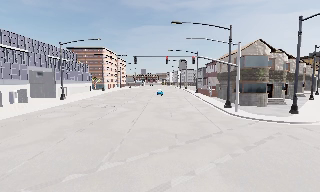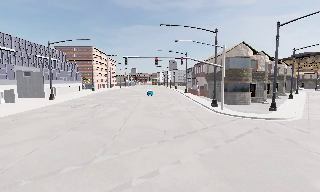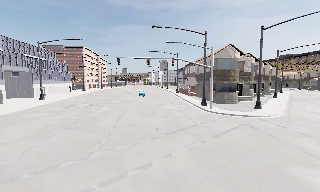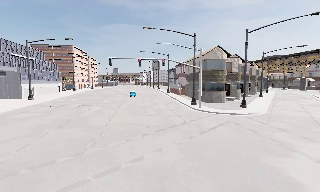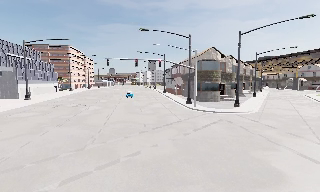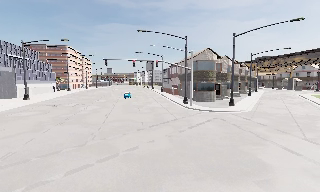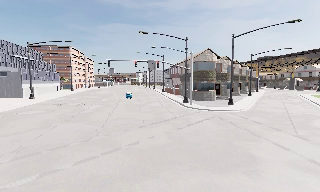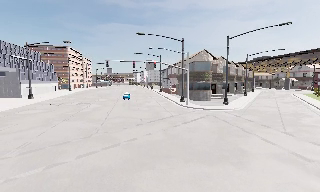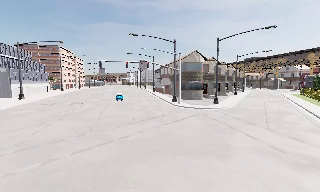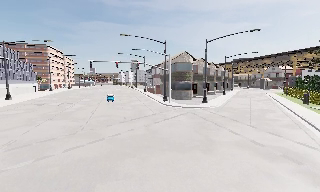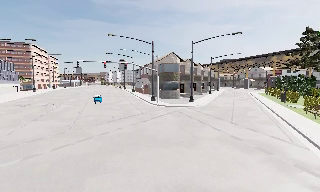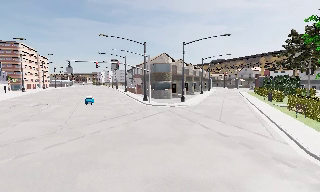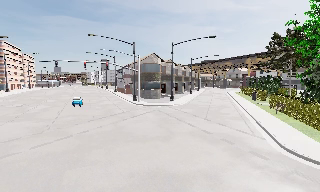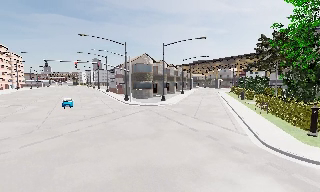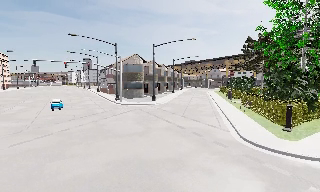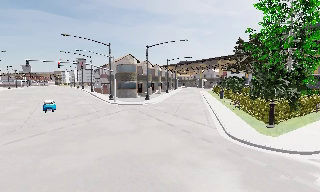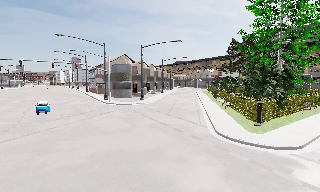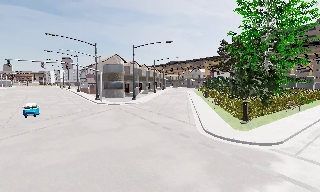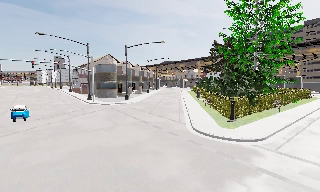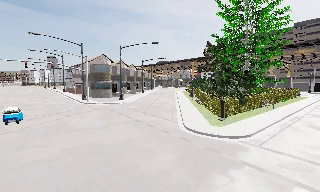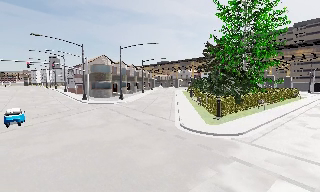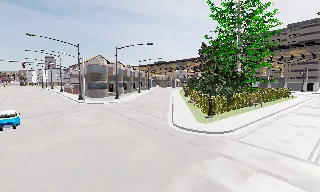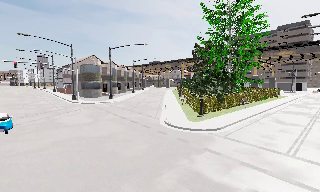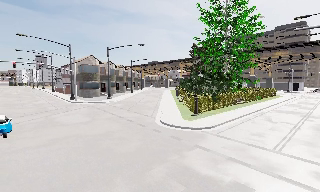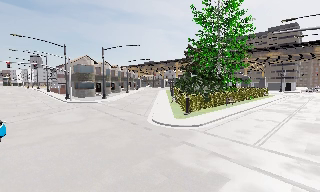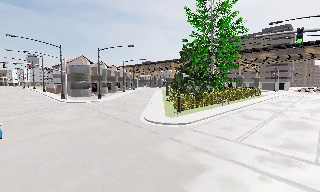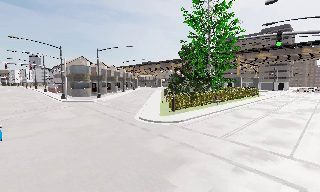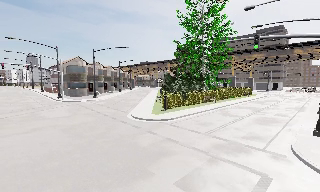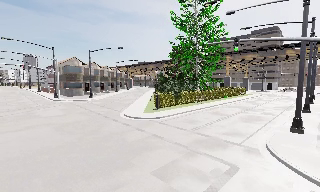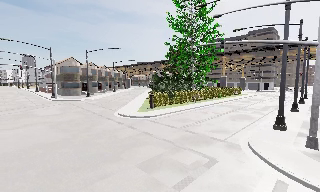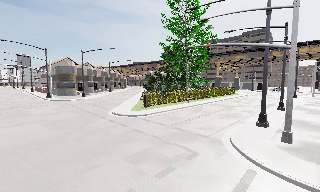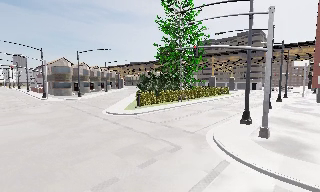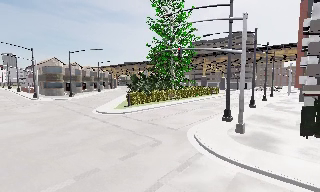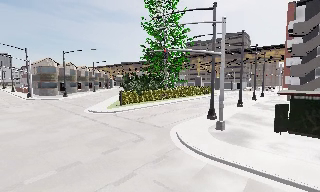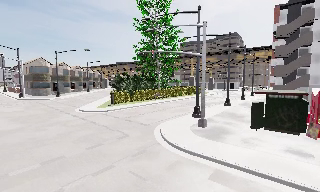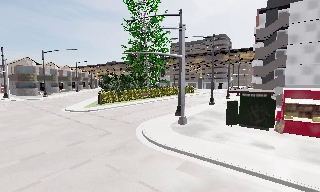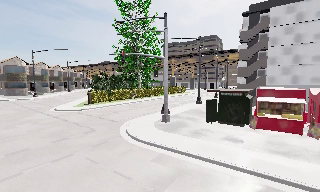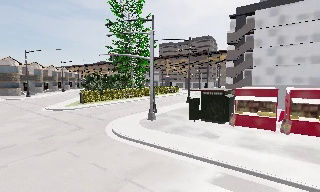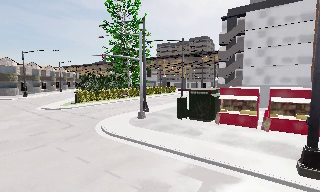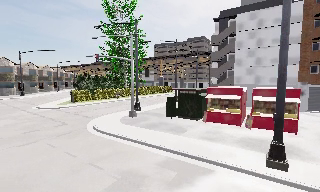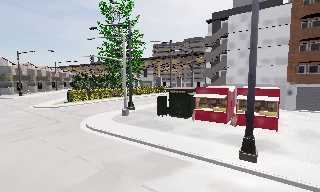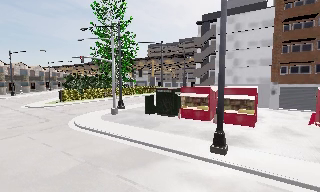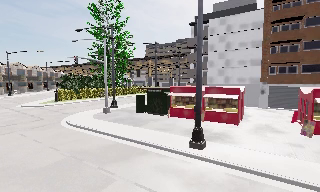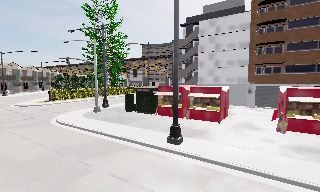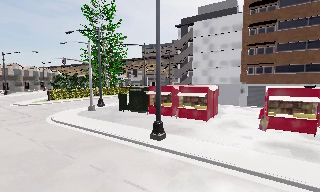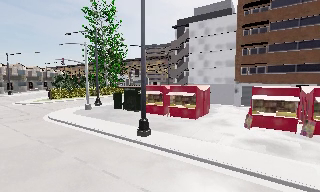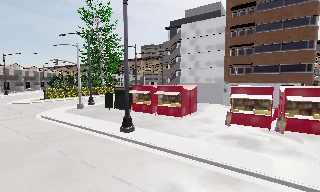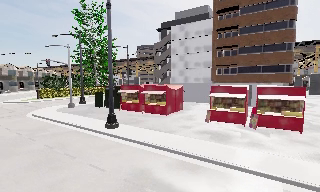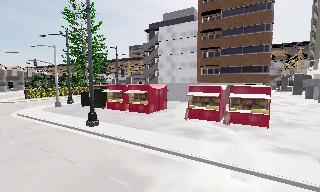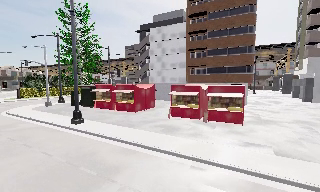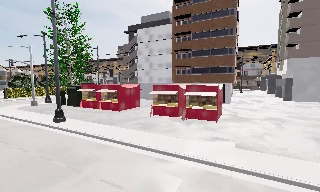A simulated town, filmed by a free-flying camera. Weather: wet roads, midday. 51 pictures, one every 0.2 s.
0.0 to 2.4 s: The scene slides to the left, as the camera pans about 25 degrees to its right. It travels backward, about 7 m, so what stands in front gets smaller.
2.4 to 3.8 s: The camera swings to its right by about 15 degrees, and the scene slides to the left. It travels backward and to its right, about 3.5 m, so what stands in front gets smaller.
3.8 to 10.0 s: The camera pans to its right, which is clockwise from overhead, by about 25 degrees. It travels to its right and backward, about 30 m, so close, fixed things drift to the left. It gains speed.
The film runs backward here.
